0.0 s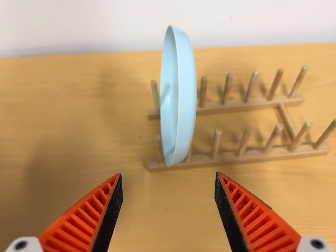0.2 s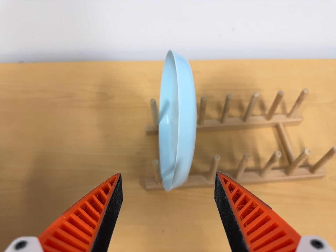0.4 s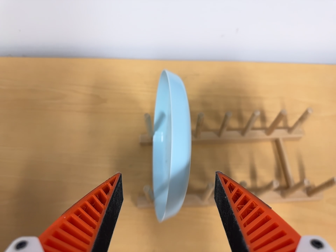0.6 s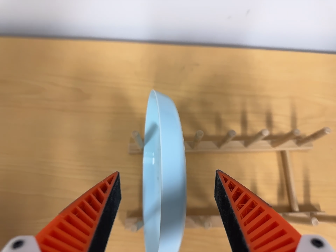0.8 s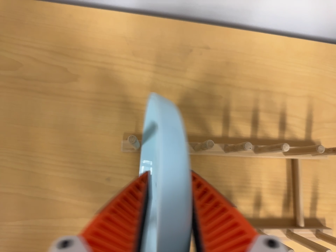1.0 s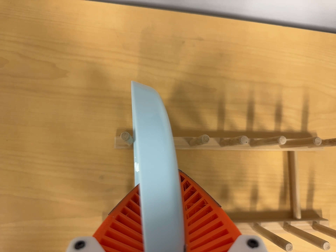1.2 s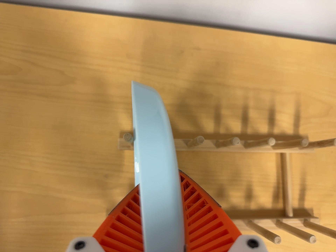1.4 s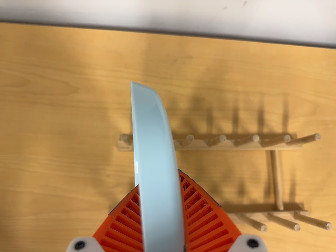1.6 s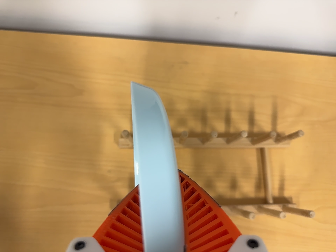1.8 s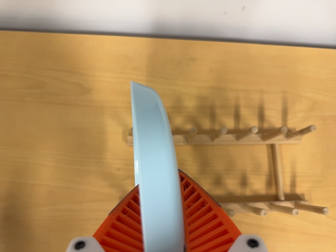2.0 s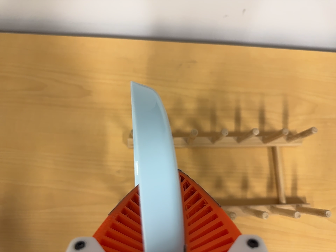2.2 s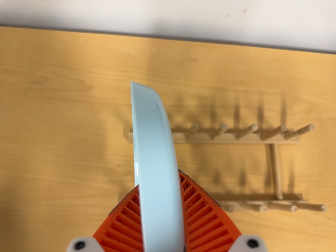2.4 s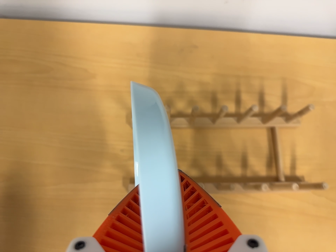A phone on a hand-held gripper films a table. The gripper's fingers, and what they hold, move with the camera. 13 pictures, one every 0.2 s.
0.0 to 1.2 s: The camera travels toward the top of its view and forward, about 26 cm. Its aim tips toward the bottom of its view by about 25 degrees.
1.2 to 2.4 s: The camera travels backward and toward the bottom of its view, about 10 cm, so what stands in front gets smaller.
The film runs backward here.
